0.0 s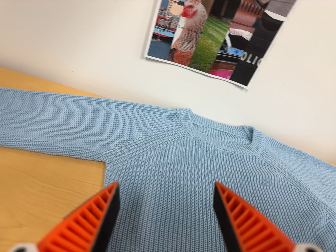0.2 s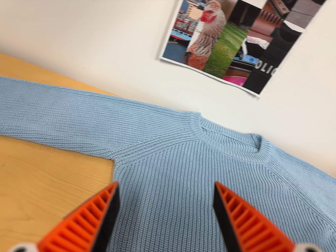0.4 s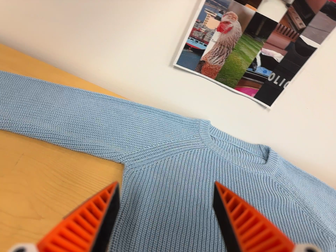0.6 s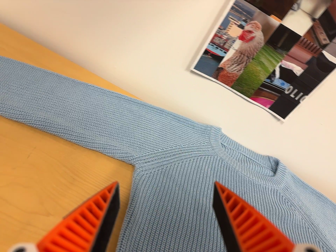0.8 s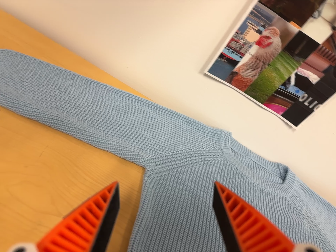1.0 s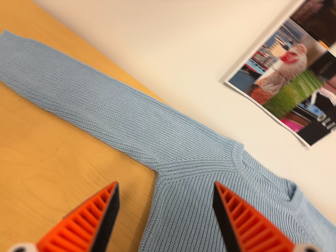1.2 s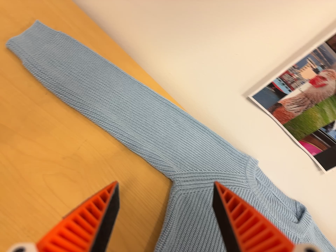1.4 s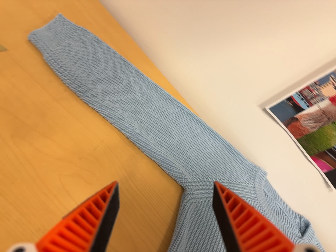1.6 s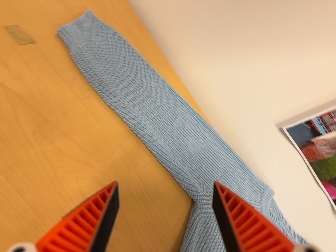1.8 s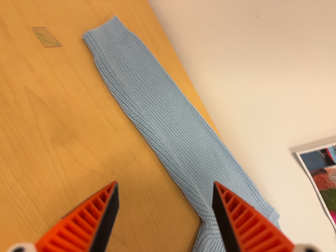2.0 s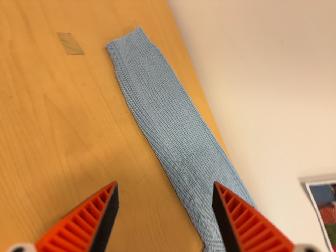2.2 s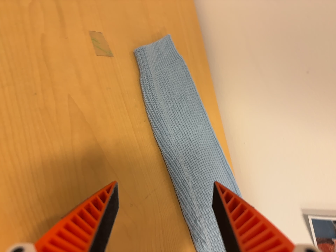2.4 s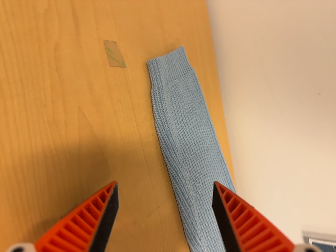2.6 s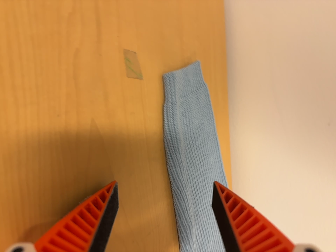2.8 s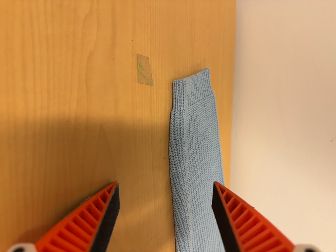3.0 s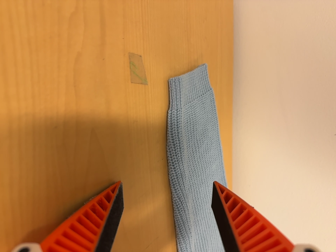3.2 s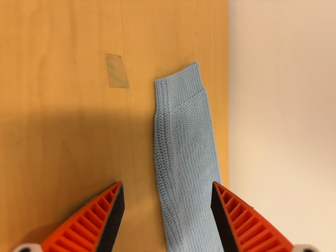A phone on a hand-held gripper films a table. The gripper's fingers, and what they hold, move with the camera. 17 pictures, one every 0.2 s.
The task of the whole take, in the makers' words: left arm across.
0.0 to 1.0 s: The camera travels to its left, about 9 cm, so close, fixed things drift to the right. It rolls about its line of sight by about 20 degrees, and the scene rotates clockwise.
1.0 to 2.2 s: The camera travels to its left and toward the top of its view, about 18 cm, so close, fixed things drift to the right. It rolls about its line of sight by about 40 degrees, and the scene rotates clockwise.
2.2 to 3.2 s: The camera travels toward the top of its view and forward, about 8 cm, so close, fixed things drift downward. It rolls about its line of sight by about 10 degrees, and the scene rotates clockwise.
The film runs forward here.
